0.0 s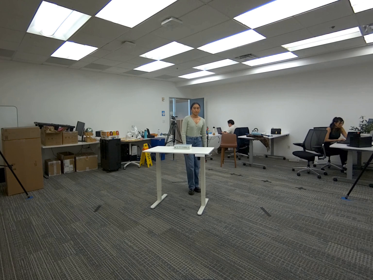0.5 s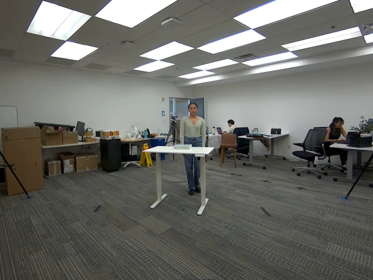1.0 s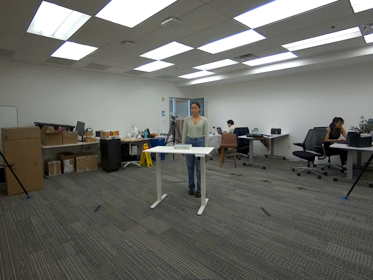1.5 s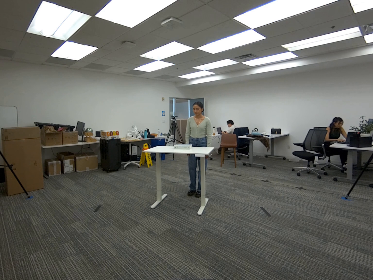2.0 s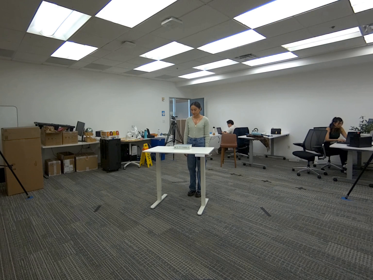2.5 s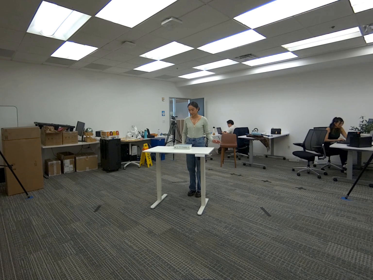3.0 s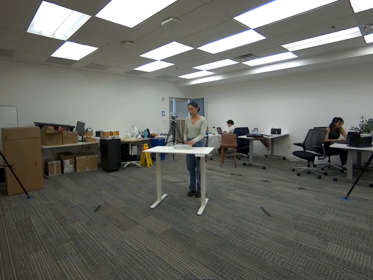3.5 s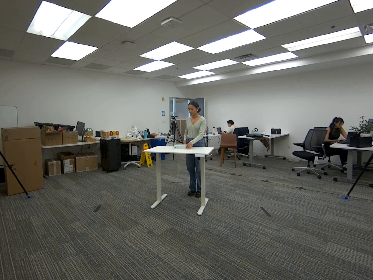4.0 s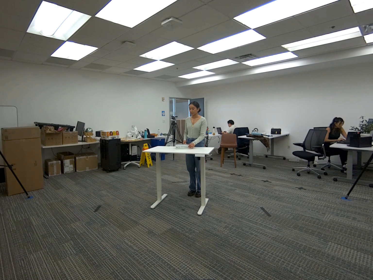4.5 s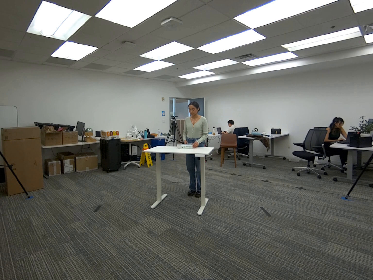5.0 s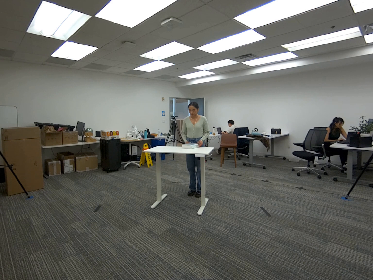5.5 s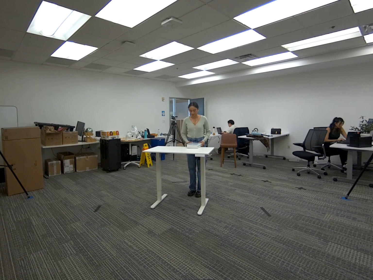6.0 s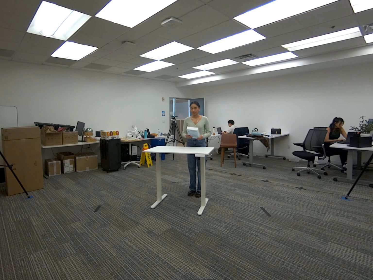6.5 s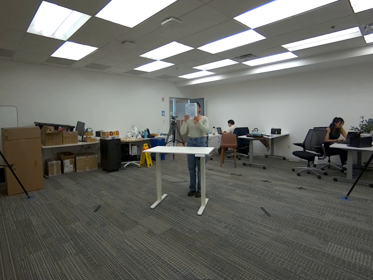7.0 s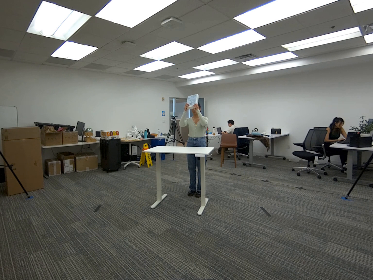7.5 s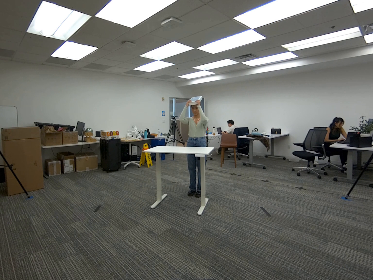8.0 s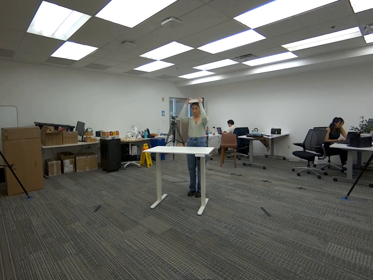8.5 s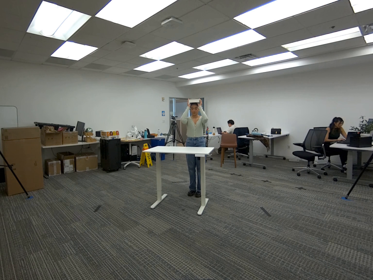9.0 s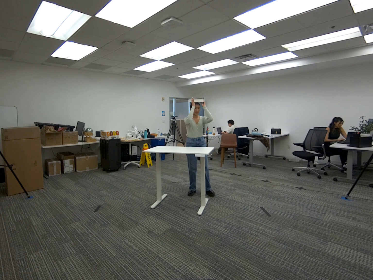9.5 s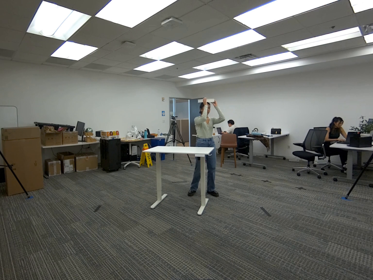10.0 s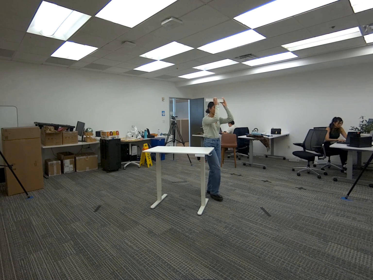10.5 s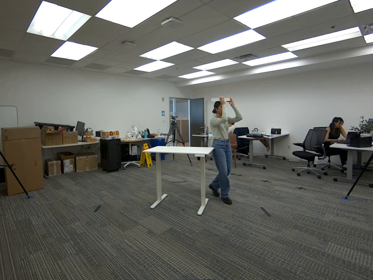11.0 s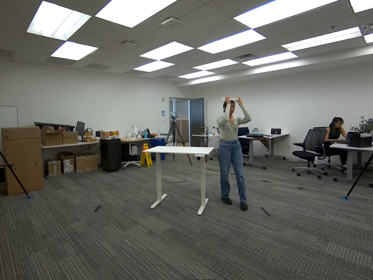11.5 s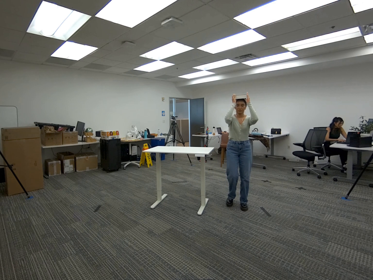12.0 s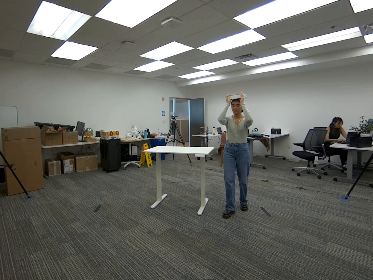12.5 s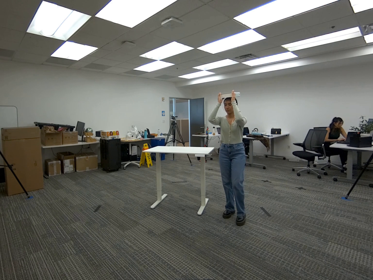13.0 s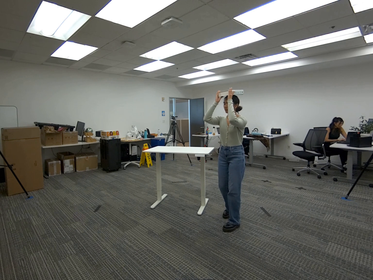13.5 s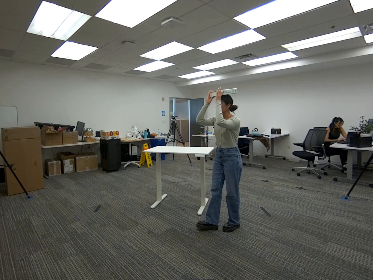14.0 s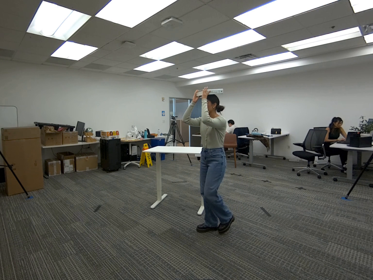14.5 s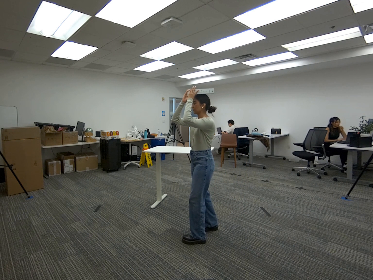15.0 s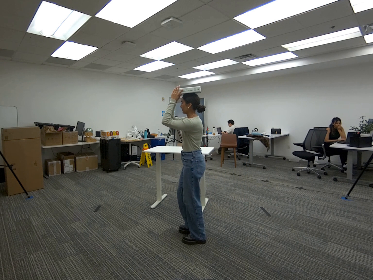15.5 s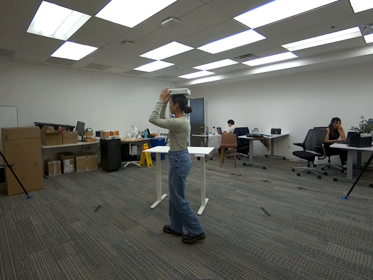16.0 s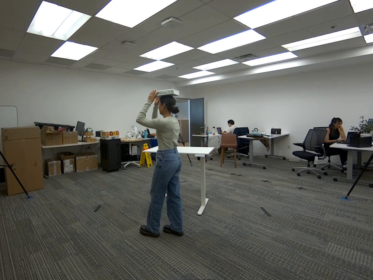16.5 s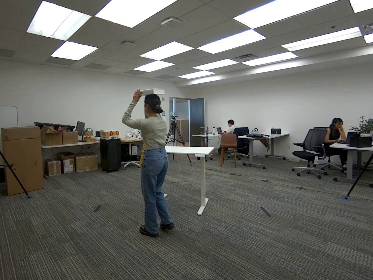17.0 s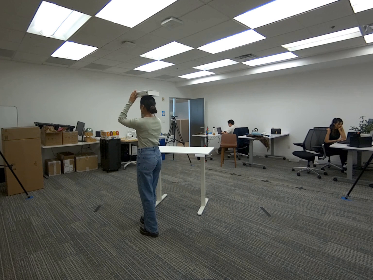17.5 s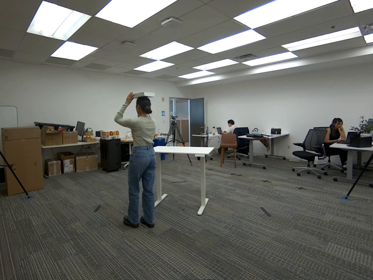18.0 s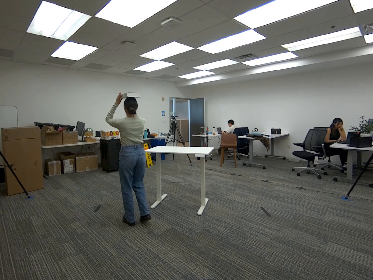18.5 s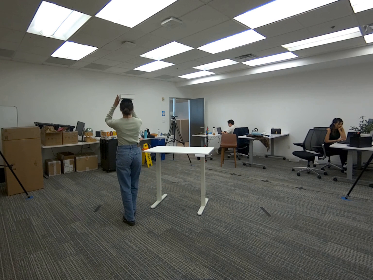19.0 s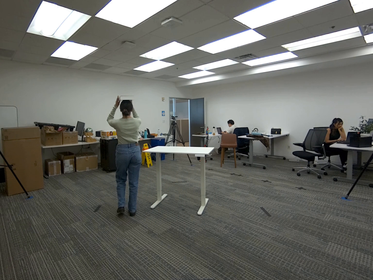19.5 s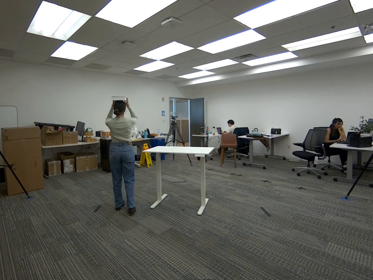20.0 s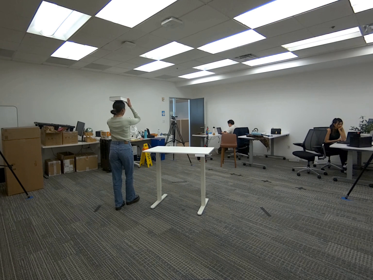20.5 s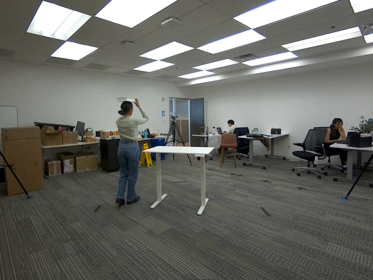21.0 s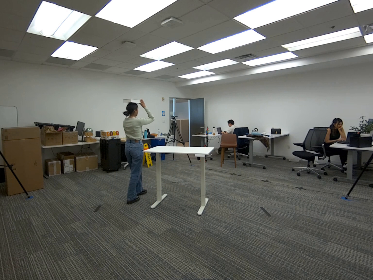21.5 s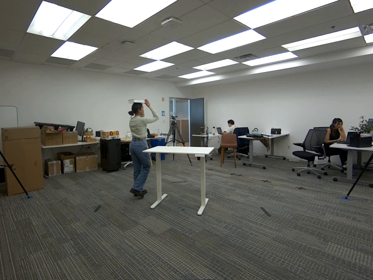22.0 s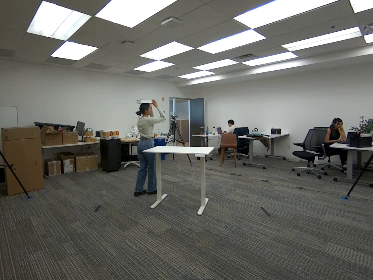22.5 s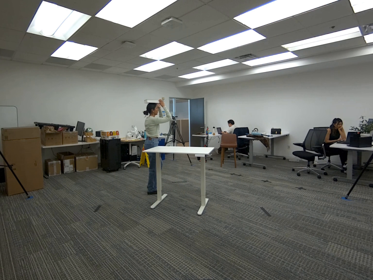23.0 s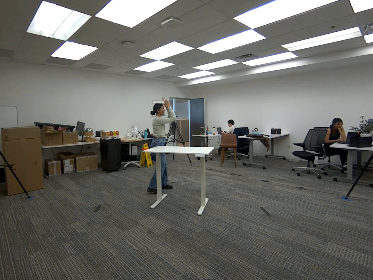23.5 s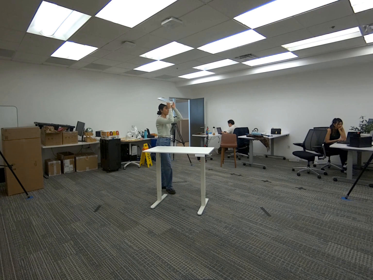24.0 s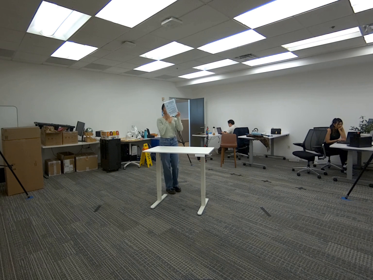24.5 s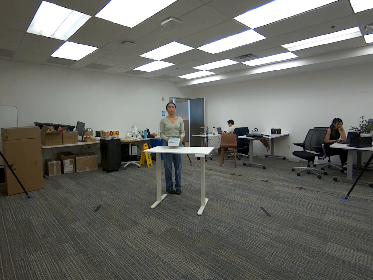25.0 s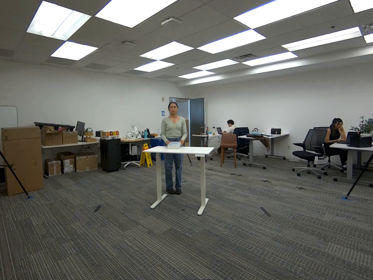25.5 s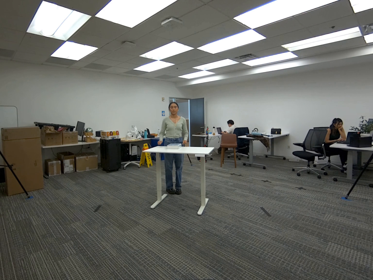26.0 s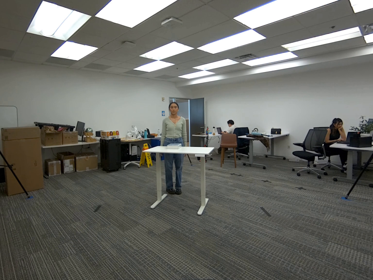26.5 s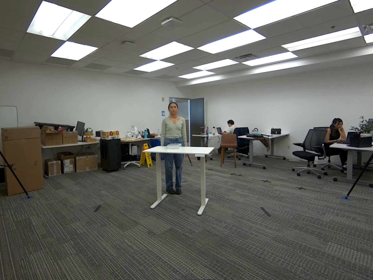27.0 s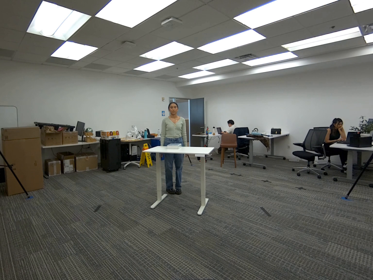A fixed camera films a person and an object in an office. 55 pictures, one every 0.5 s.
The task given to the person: Walk to the light blue book on the white desk. Pick it up with both hands, place it carefully on your head while holding it, walk around, and then return the book to the white desk.
